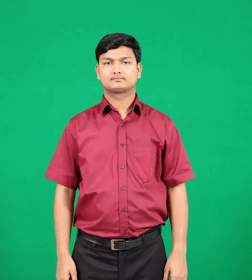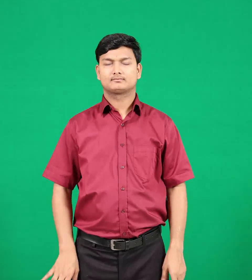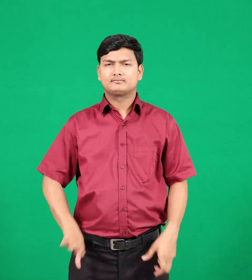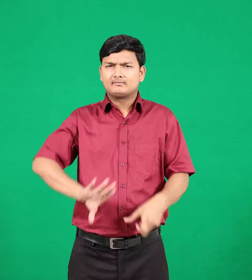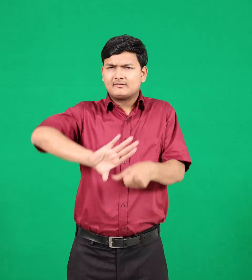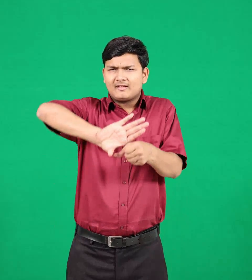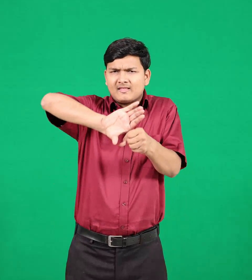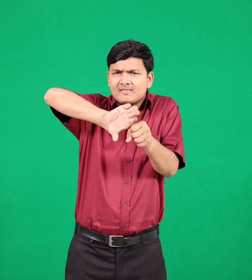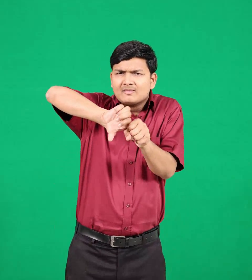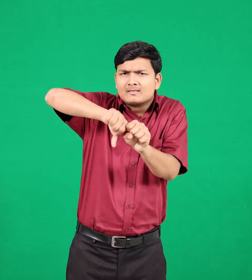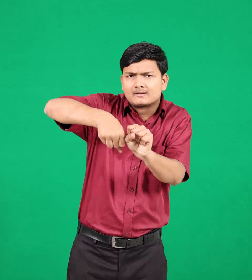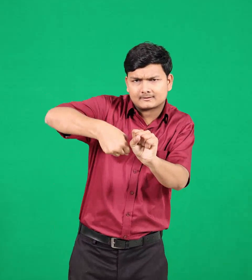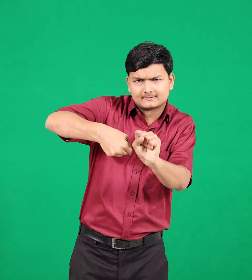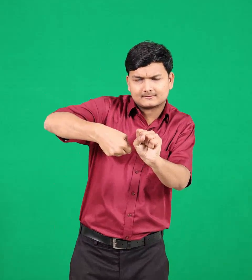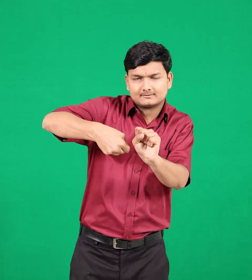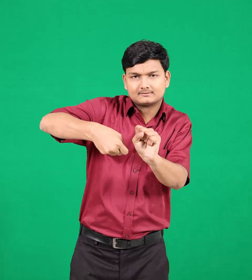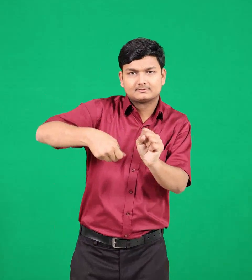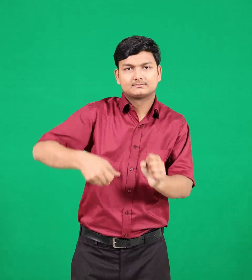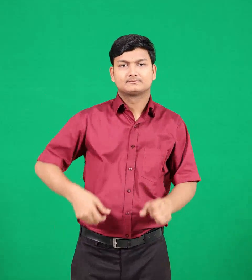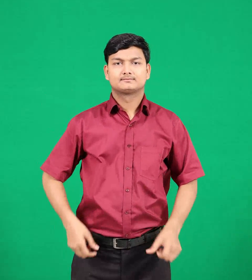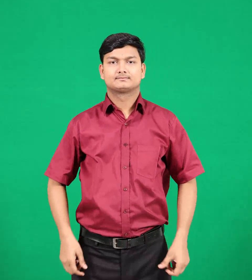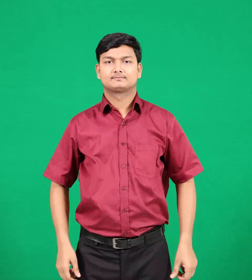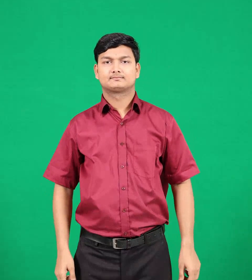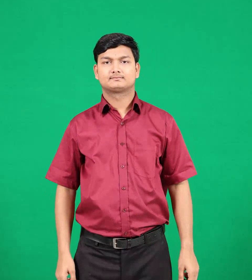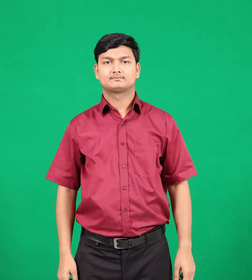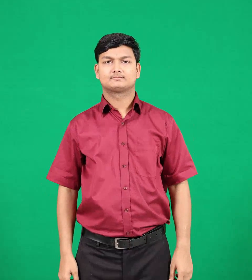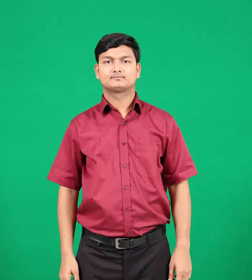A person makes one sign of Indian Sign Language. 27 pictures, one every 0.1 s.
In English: kill
